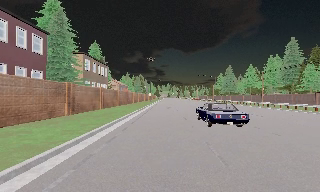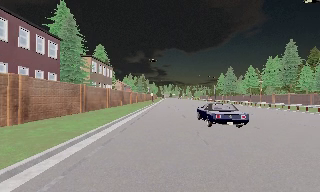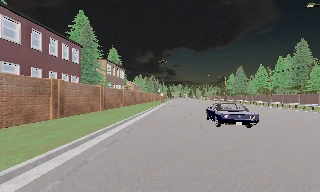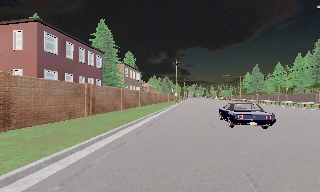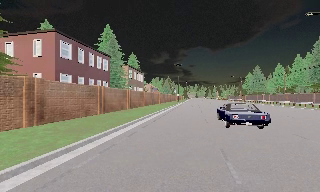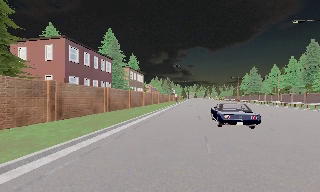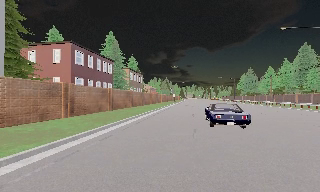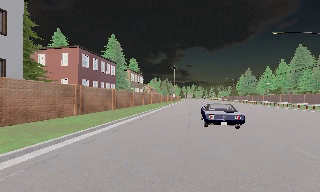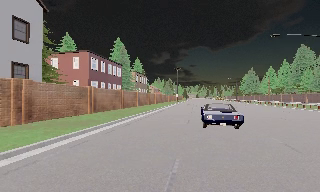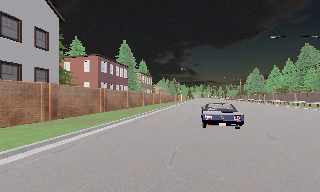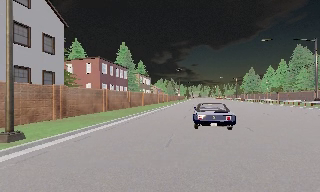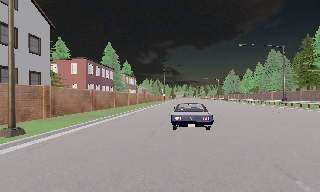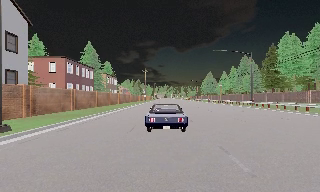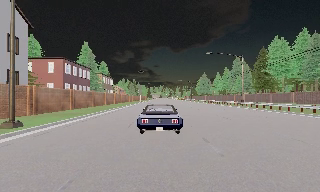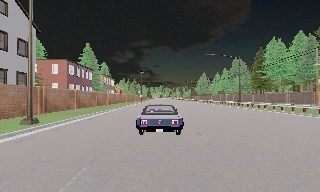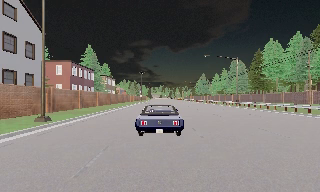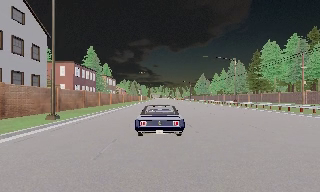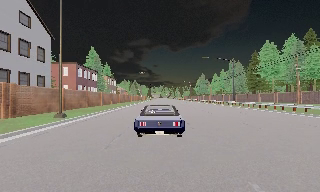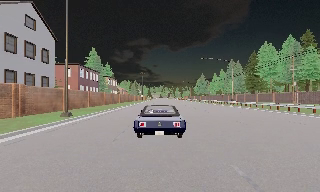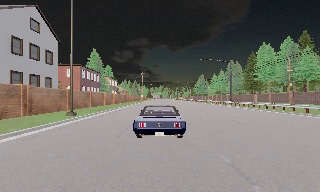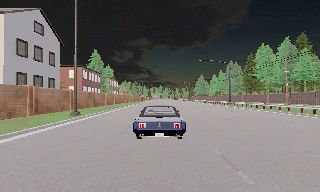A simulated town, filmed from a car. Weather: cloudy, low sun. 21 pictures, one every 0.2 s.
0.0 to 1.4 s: The camera travels backward, about 12 m, so what stands in front gets smaller.
1.4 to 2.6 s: The scene slides to the left, as the camera pans about 10 degrees to its right. It travels backward, about 8 m, so what stands in front gets smaller.
2.6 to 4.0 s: The camera travels backward, about 6 m, so what stands in front gets smaller. It loses speed.
The film runs backward here.
